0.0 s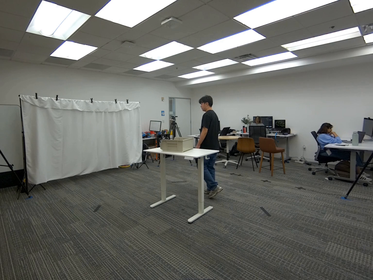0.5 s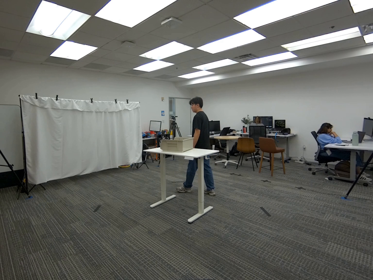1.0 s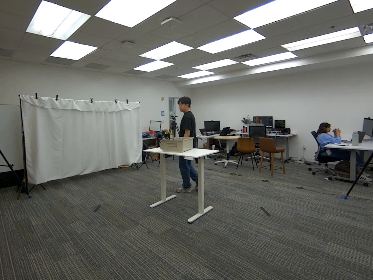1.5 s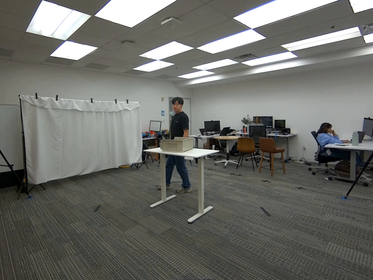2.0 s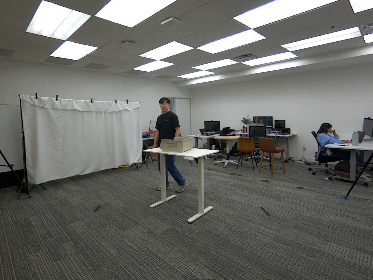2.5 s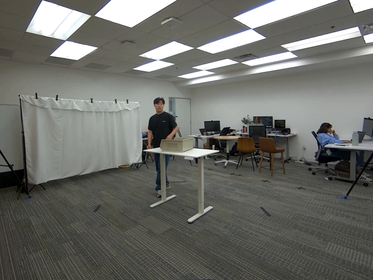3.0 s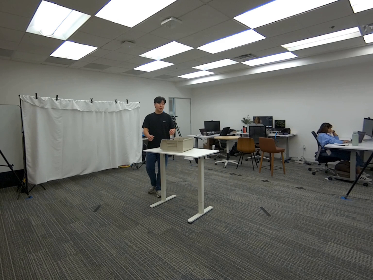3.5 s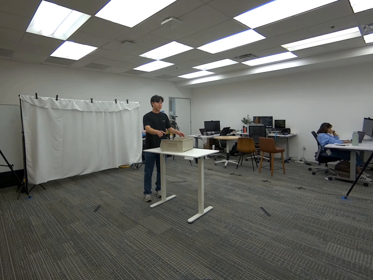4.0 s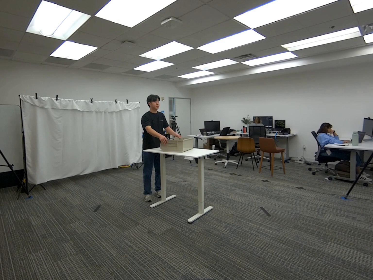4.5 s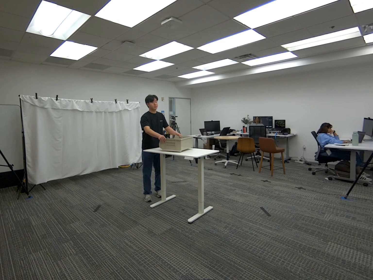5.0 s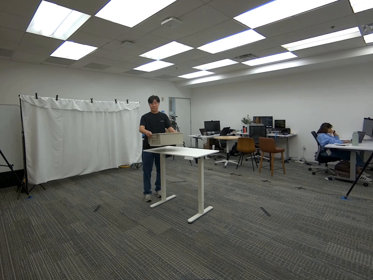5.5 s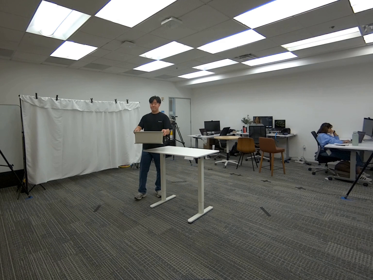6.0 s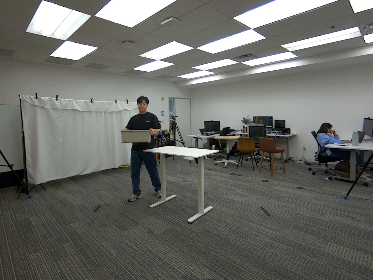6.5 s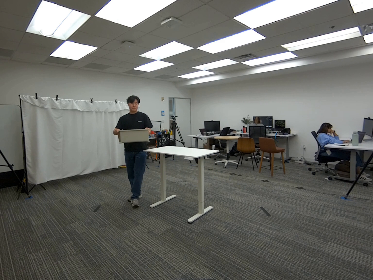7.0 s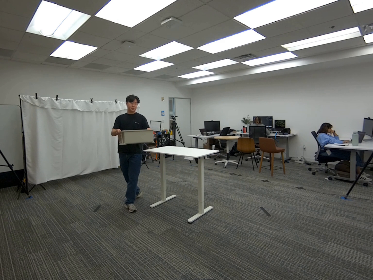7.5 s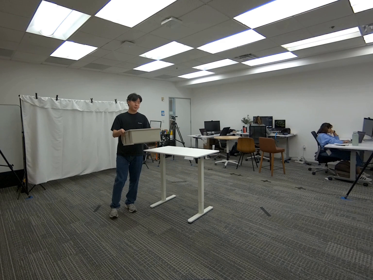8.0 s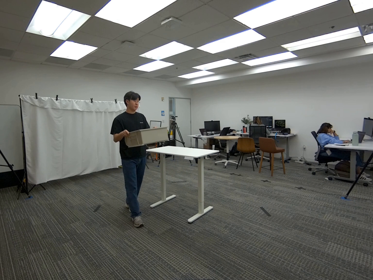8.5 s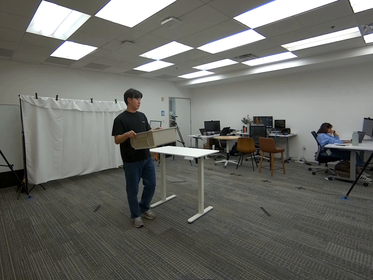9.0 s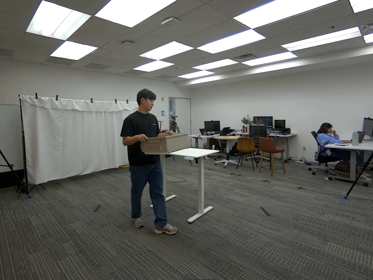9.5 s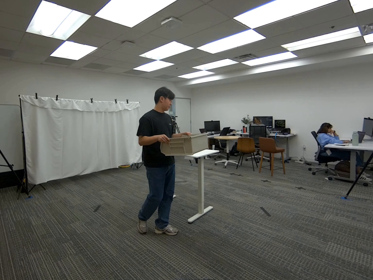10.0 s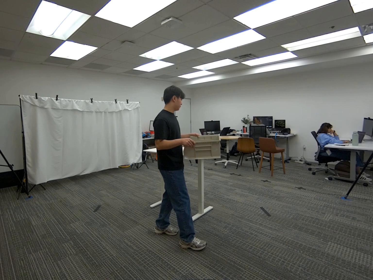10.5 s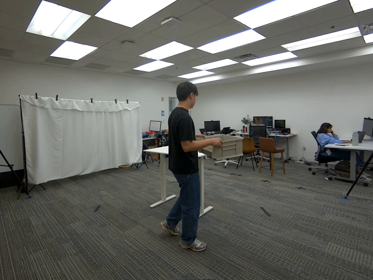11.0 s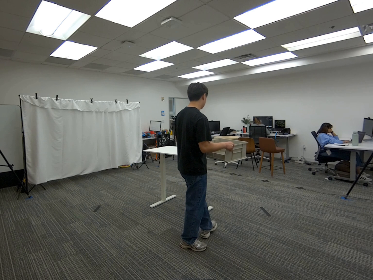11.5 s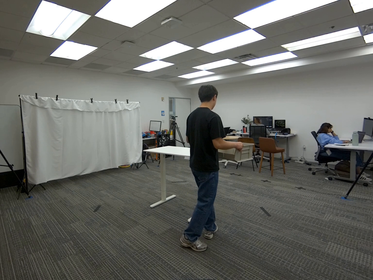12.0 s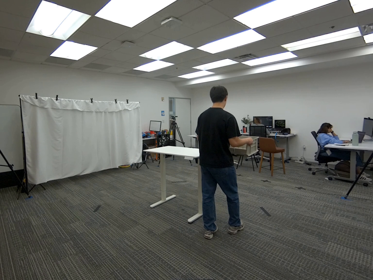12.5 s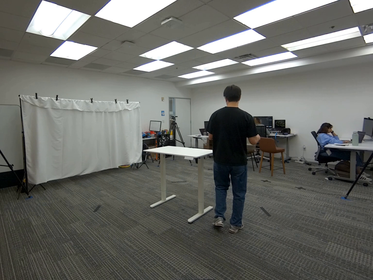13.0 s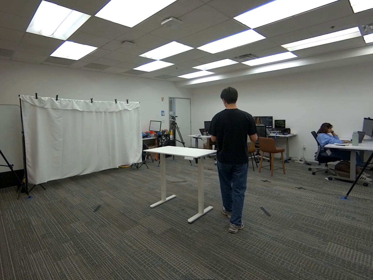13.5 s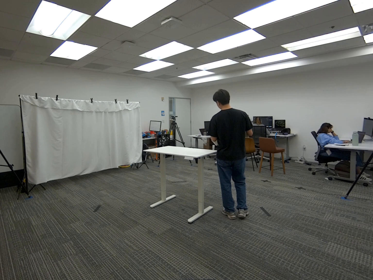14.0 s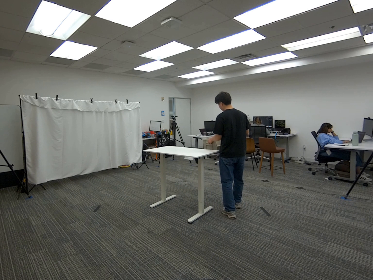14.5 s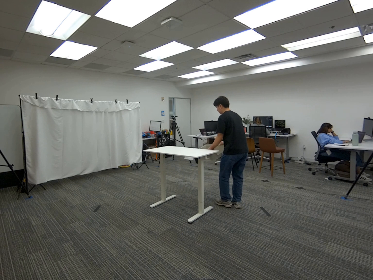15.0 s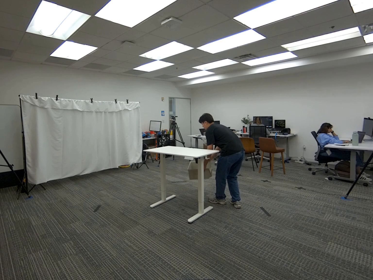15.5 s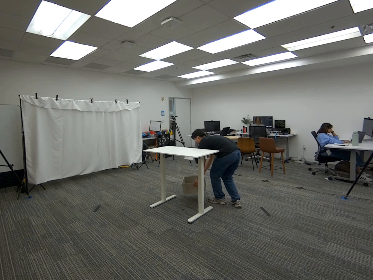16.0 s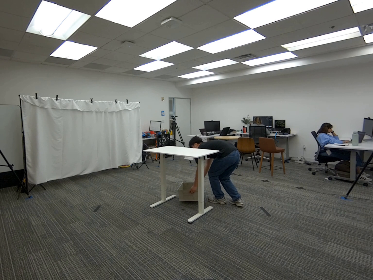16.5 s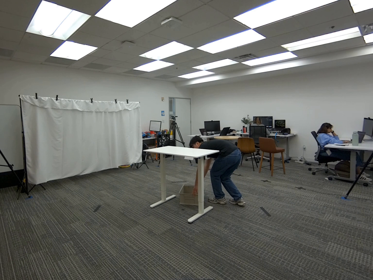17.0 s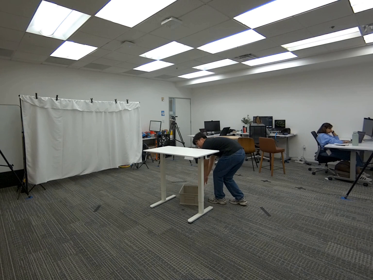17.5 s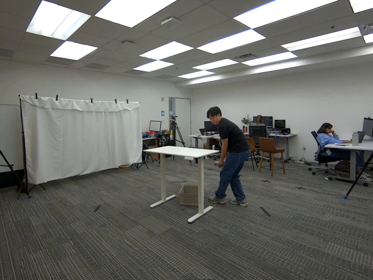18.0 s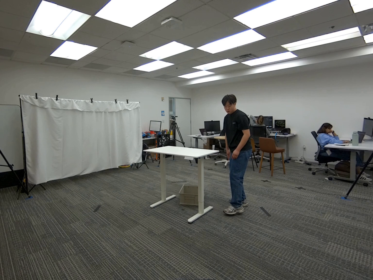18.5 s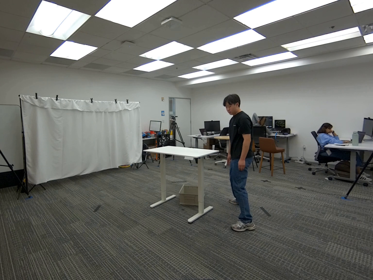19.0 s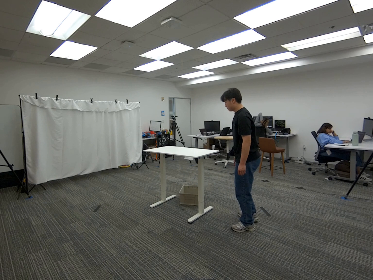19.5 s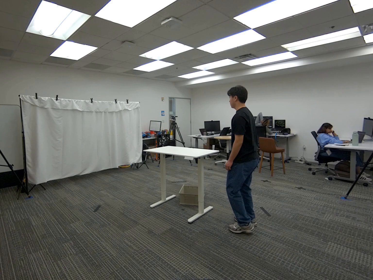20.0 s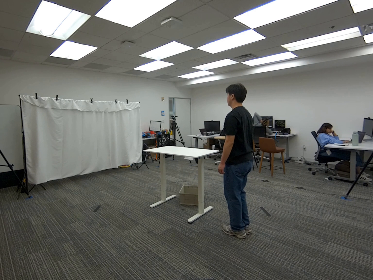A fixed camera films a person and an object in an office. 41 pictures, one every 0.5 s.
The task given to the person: Walk over to the beige bin on the white desk, pick up the bin with both hands walking around the bounding area. Place the bin on the ground when complete.
